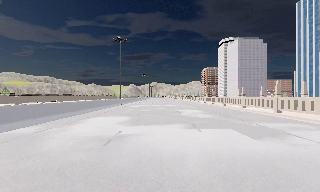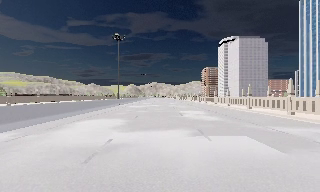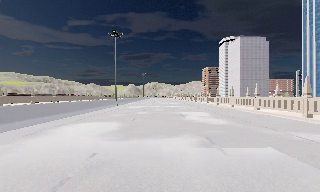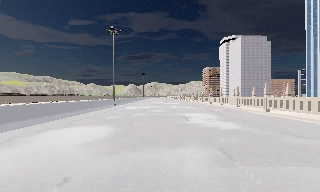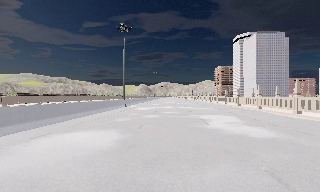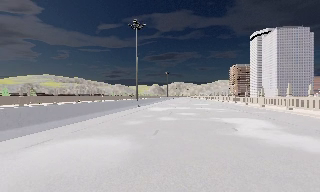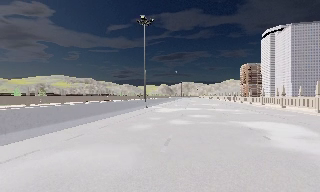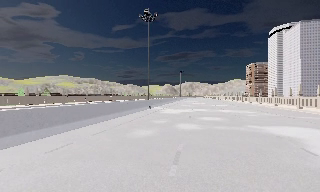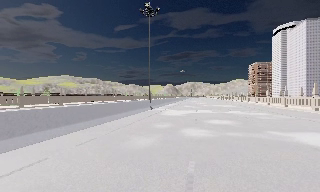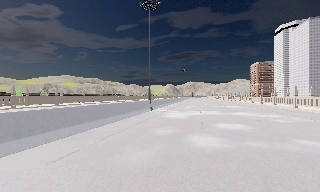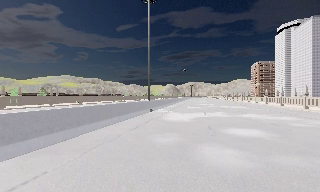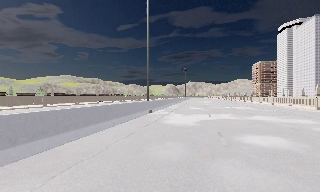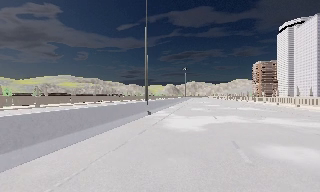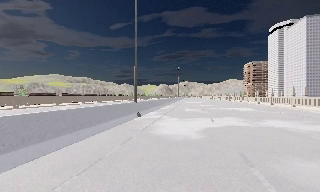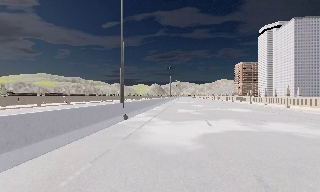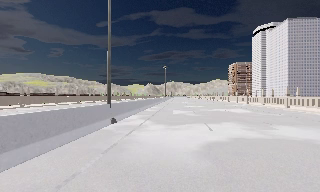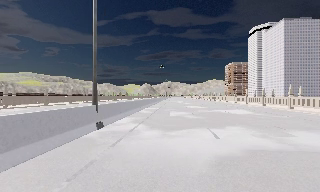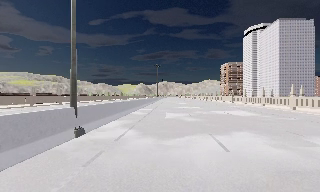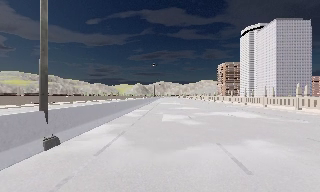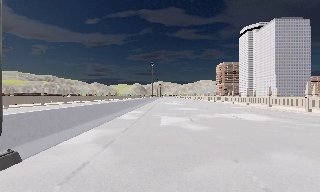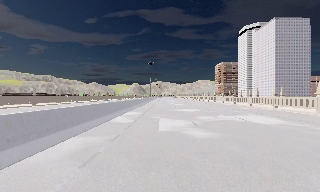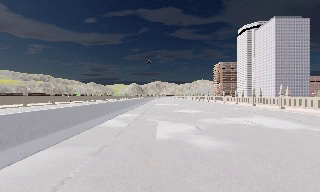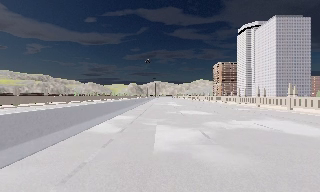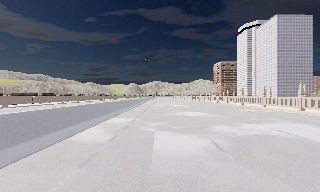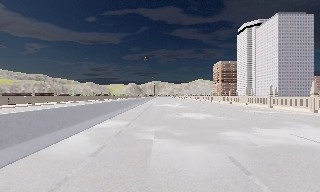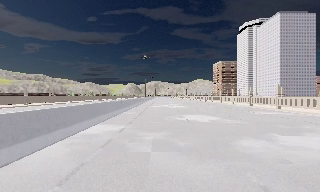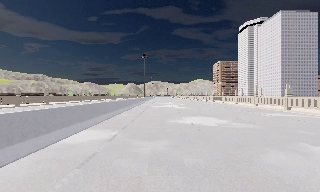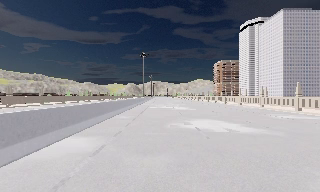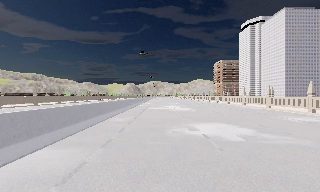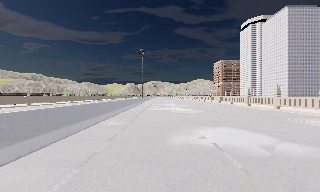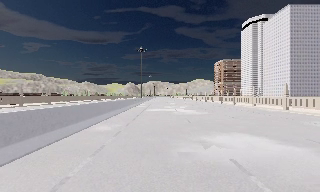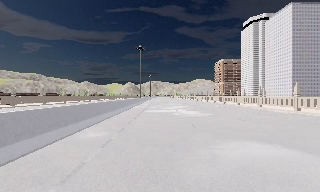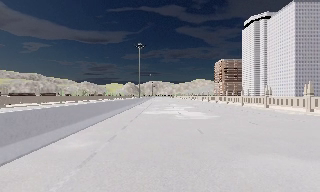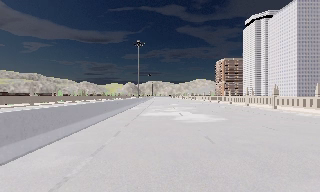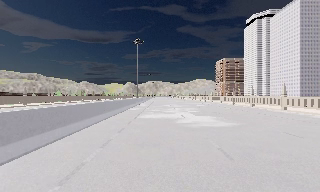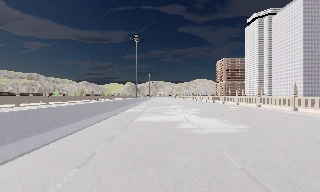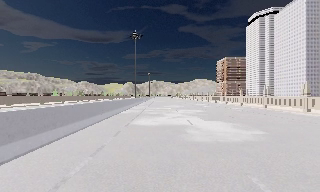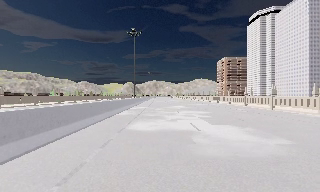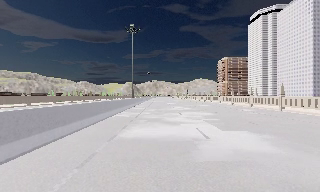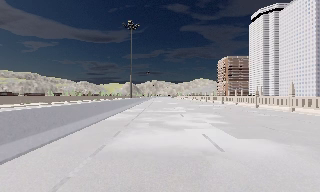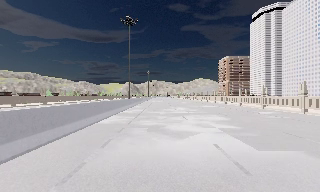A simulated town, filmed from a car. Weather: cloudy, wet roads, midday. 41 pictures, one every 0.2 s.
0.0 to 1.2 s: The camera swings to its left by about 10 degrees, and the scene slides to the right. It travels forward, about 8 m, so what stands in front looms larger.
1.2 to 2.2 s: The camera travels forward, about 7 m, so what stands in front looms larger.
2.2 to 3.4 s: The camera swings to its right by about 10 degrees, and the scene slides to the left. It travels forward, about 8 m, so what stands in front looms larger.
3.4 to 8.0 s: The camera travels forward, about 30 m, so what stands in front looms larger.
The film runs forward here.
